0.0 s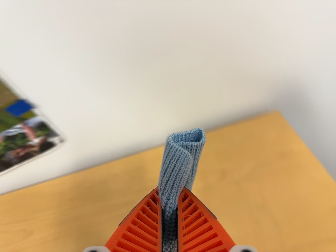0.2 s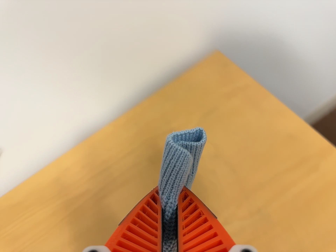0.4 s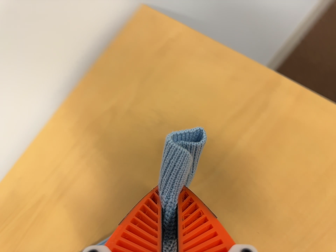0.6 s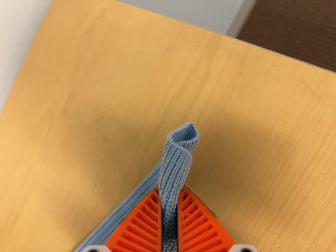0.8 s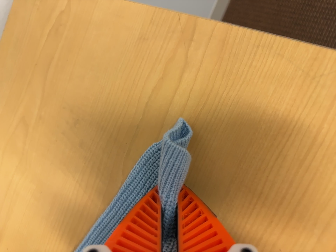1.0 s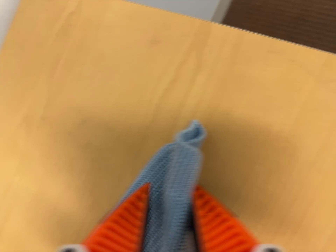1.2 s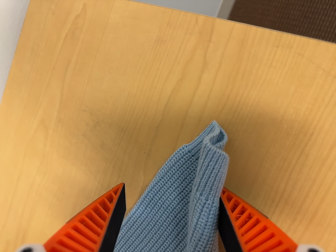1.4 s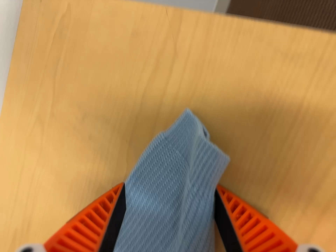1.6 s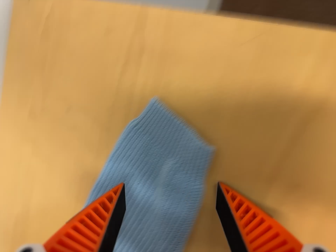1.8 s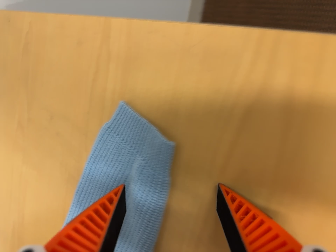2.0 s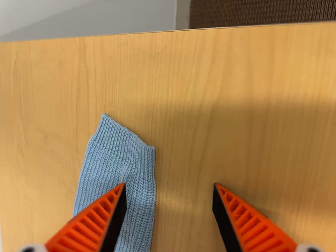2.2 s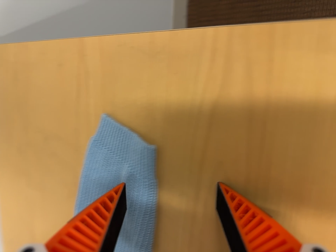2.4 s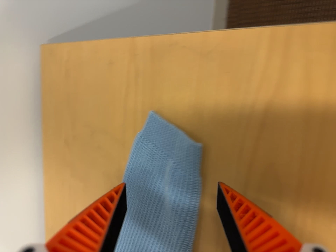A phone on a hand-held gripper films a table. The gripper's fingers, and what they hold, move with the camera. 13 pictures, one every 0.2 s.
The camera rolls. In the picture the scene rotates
counterclockwise.
0.0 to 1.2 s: The camera travels to its right and forward, about 30 cm, so close, fixed things drift to the left. Its aim tips toward the bottom of its view by about 20 degrees, and the scene shifts upward. It rolls about its line of sight by about 55 degrees, and the scene rotates counterclockwise.
1.2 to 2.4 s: The camera pans to its left by about 15 degrees. It travels to its right and backward, about 14 cm. It rolls about its line of sight by about 15 degrees, and the scene rotates counterclockwise.
The film runs backward here.
